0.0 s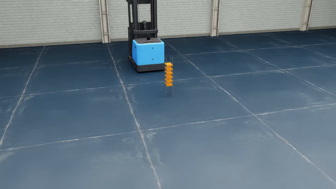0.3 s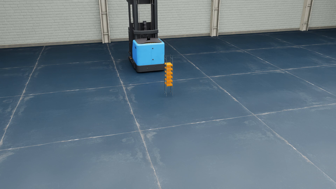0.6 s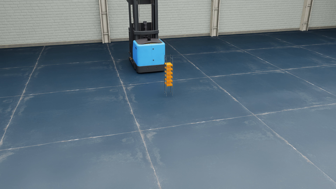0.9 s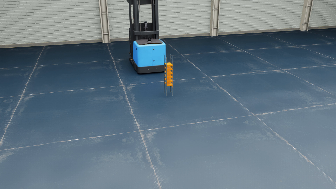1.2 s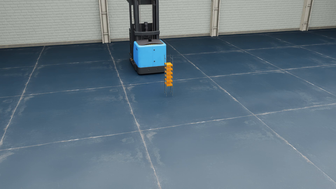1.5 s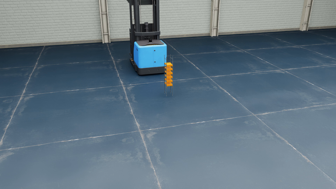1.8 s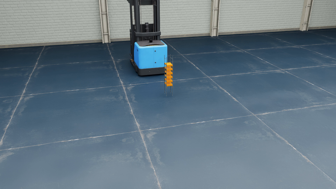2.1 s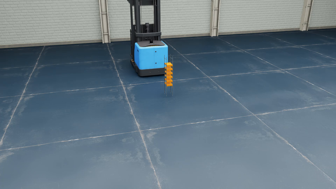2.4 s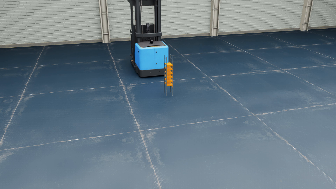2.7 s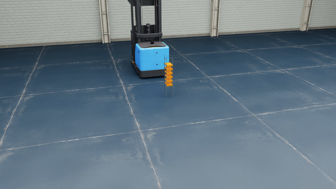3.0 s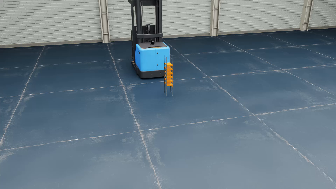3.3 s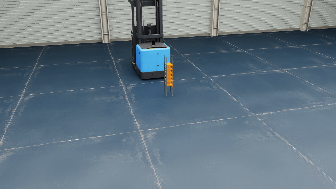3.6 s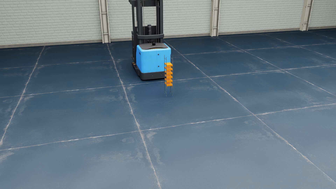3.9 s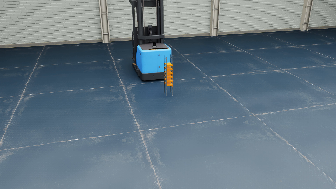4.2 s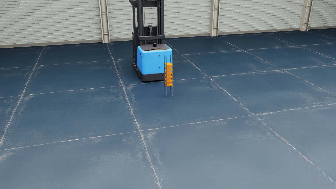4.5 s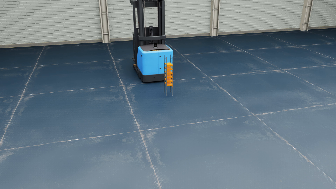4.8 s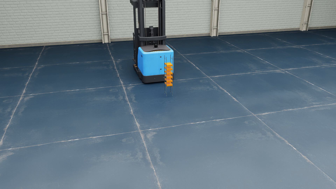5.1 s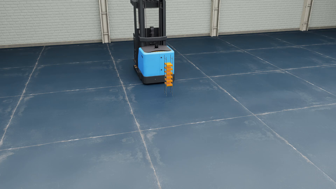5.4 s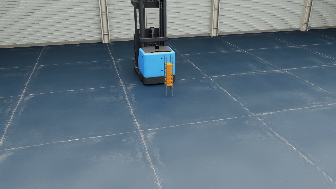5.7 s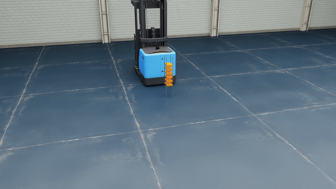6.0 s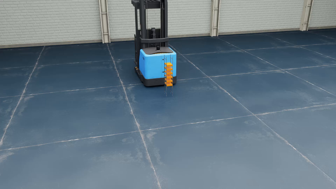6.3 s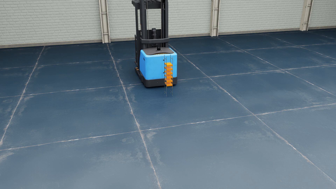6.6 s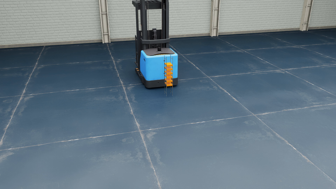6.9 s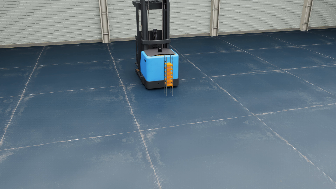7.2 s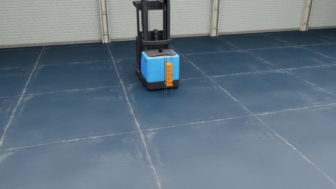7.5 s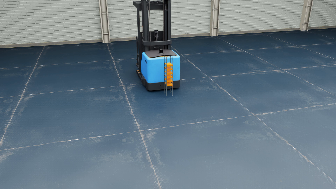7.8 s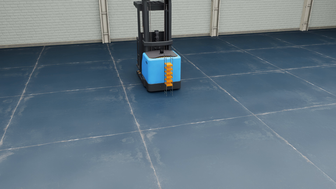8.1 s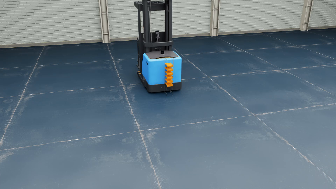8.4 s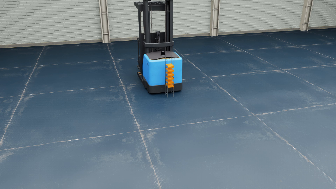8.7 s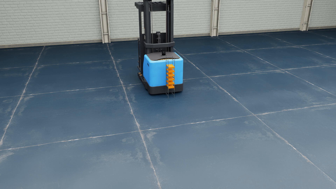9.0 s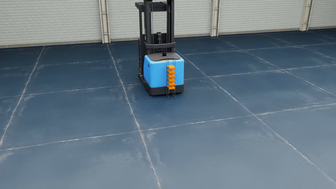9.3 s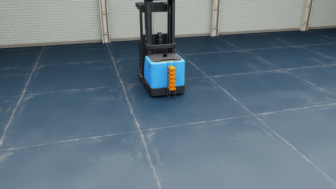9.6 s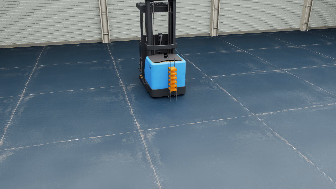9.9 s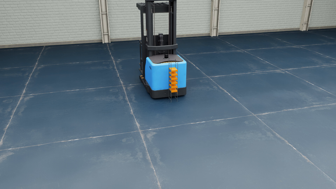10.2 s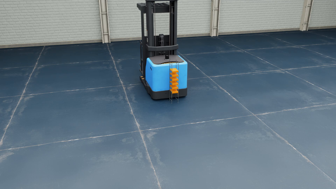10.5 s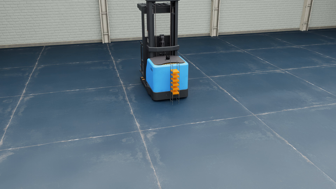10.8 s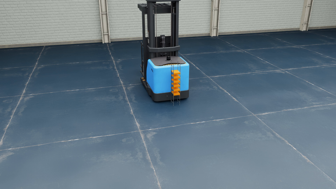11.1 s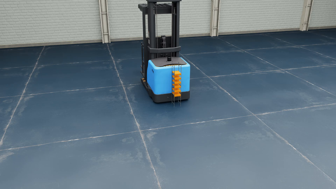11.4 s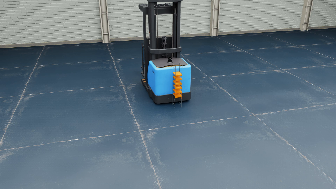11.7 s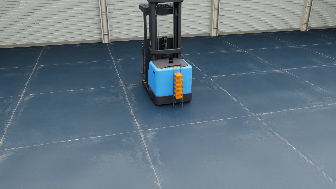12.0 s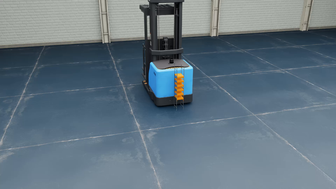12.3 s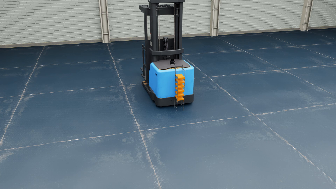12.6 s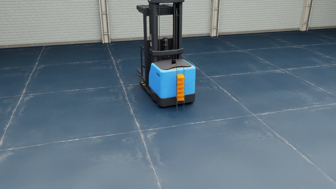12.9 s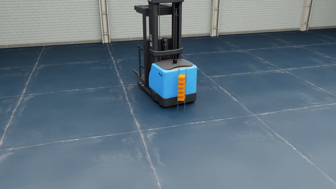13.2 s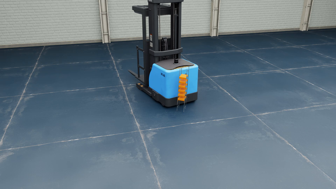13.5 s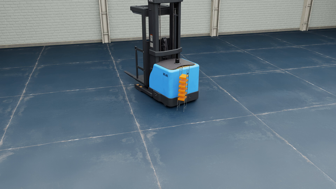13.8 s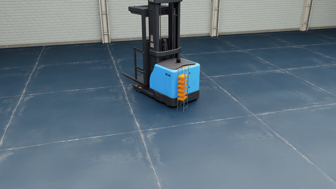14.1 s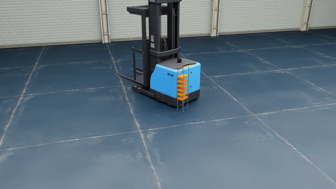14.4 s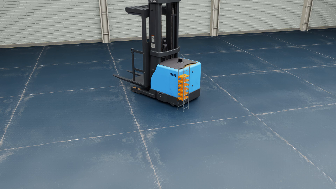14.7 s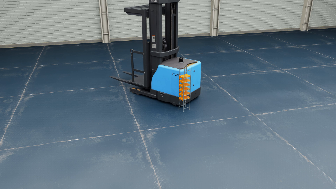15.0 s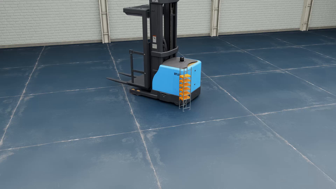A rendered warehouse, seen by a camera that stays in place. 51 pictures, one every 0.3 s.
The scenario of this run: A forklift runs into an object in its way.
